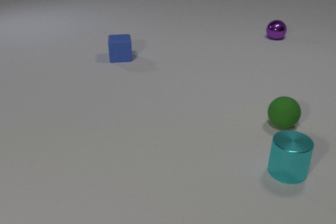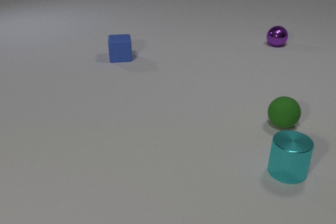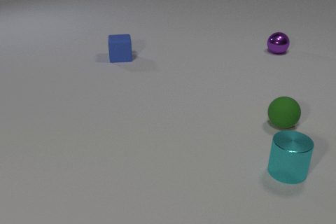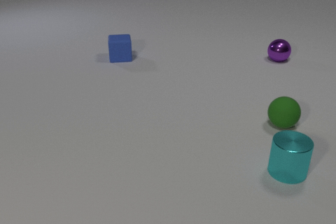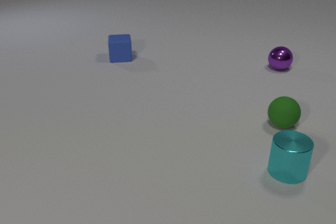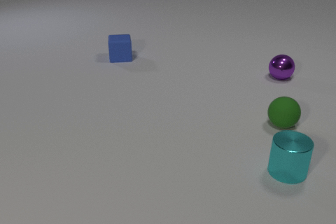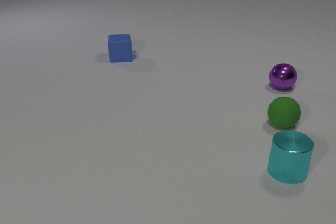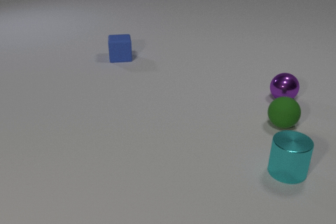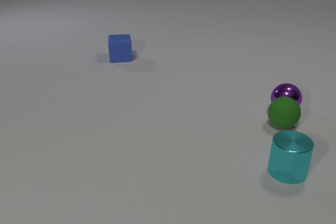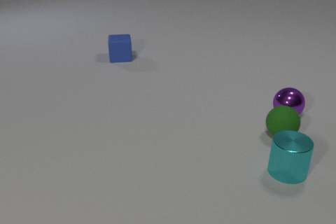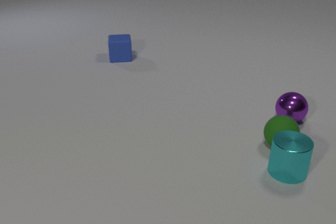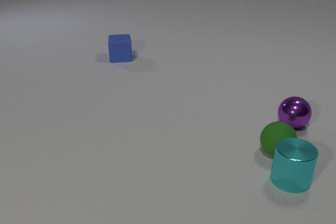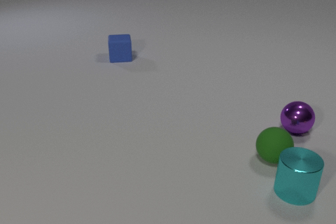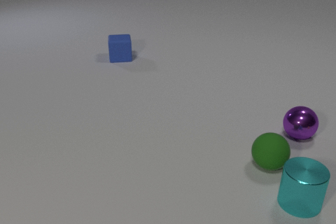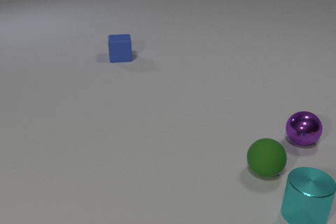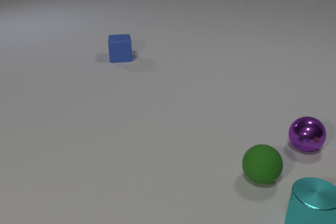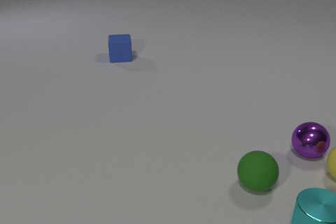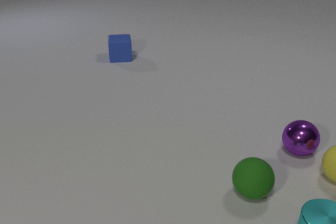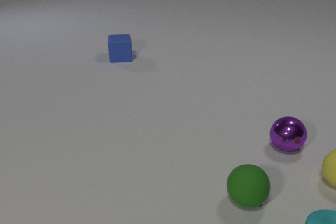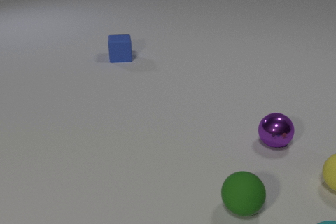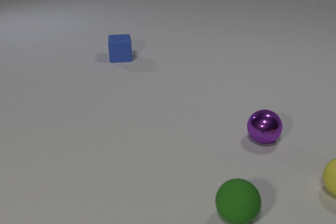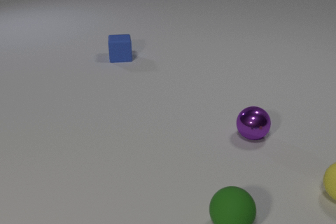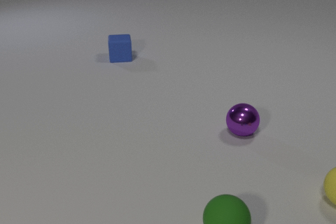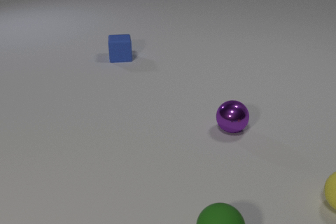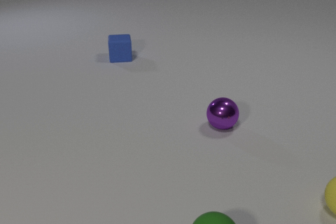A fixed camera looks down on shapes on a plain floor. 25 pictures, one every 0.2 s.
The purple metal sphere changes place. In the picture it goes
toward the camera.
The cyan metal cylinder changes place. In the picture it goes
toward the camera.
0.0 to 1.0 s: The purple metal sphere rolls toward the camera.
1.0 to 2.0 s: The purple metal sphere rolls toward the camera. The green rubber sphere rolls toward the camera. The purple metal sphere and the green rubber sphere collide.
2.0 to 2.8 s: The purple metal sphere rolls toward the camera. The green rubber sphere rolls toward the camera. The cyan metal cylinder slides toward the camera. The green rubber sphere and the cyan metal cylinder collide.
2.8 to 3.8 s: The purple metal sphere rolls to the left and toward the camera. The green rubber sphere rolls toward the camera. The cyan metal cylinder slides toward the camera and to the right. The yellow rubber sphere comes in at the right edge, rolls toward the camera. The purple metal sphere and the yellow rubber sphere collide.
3.8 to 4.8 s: The purple metal sphere rolls to the left. The green rubber sphere rolls toward the camera. The cyan metal cylinder leaves at the bottom edge. The yellow rubber sphere rolls toward the camera.
How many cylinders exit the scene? 1.
How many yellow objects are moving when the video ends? 1.
What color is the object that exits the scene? cyan.
